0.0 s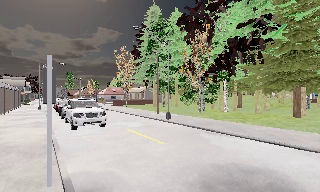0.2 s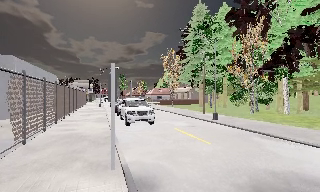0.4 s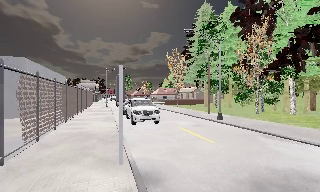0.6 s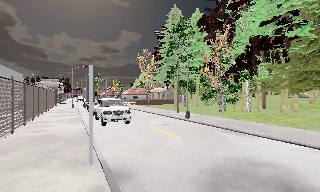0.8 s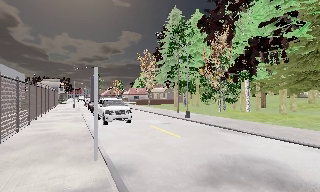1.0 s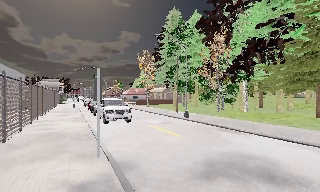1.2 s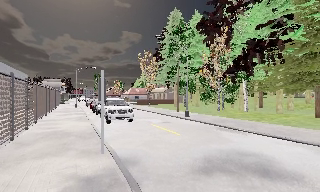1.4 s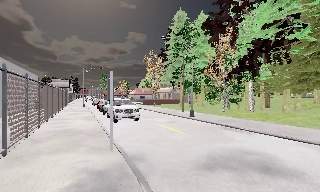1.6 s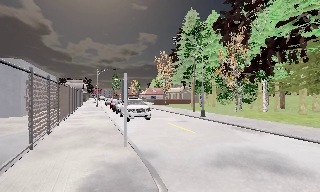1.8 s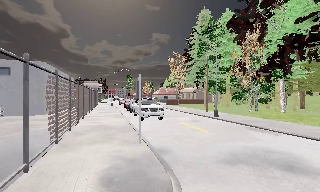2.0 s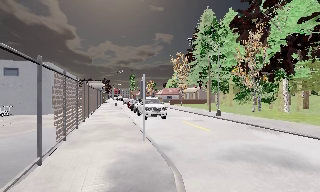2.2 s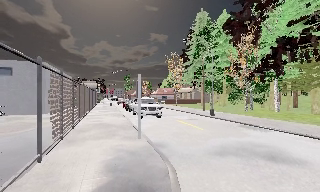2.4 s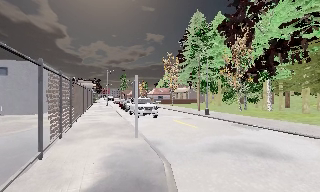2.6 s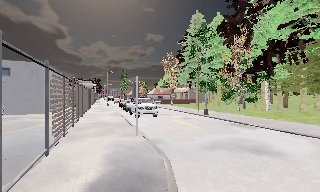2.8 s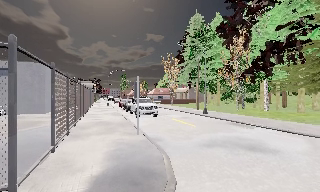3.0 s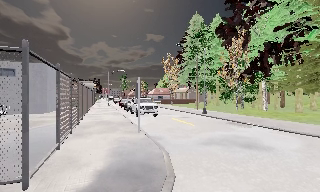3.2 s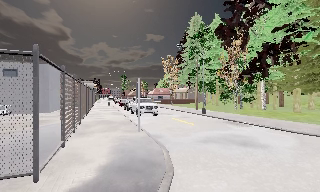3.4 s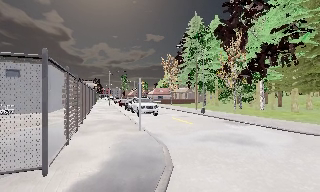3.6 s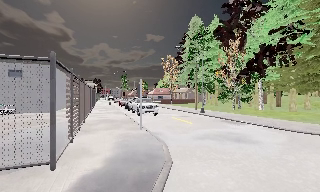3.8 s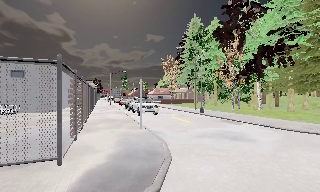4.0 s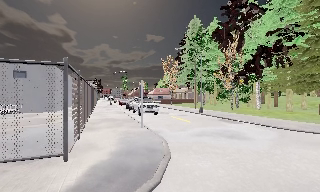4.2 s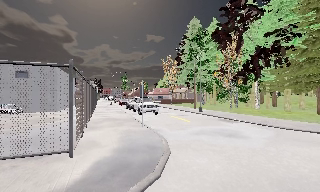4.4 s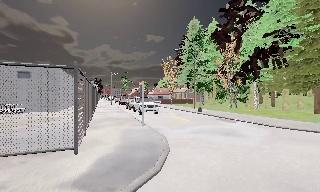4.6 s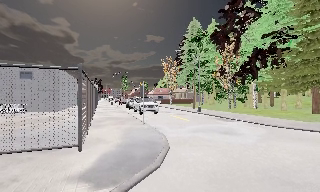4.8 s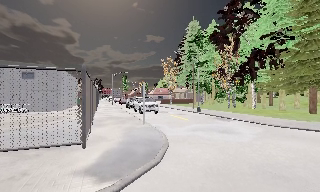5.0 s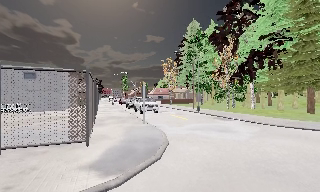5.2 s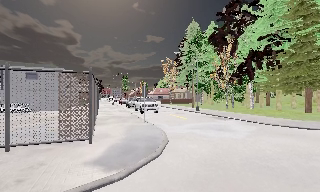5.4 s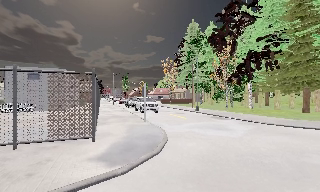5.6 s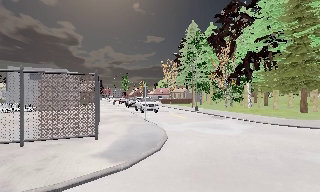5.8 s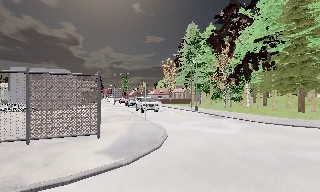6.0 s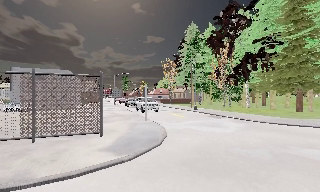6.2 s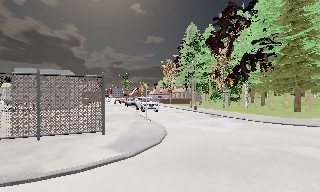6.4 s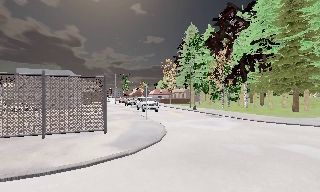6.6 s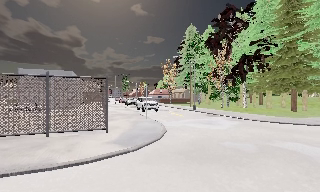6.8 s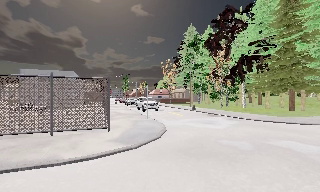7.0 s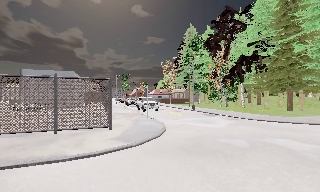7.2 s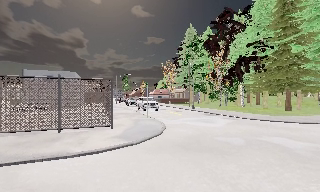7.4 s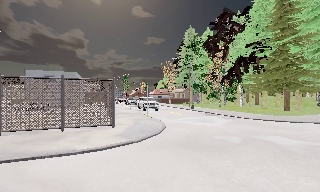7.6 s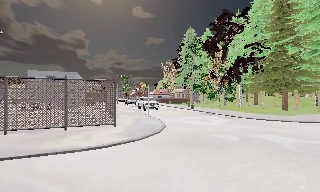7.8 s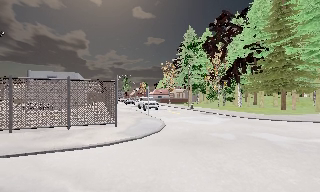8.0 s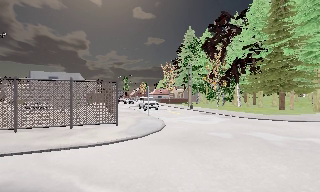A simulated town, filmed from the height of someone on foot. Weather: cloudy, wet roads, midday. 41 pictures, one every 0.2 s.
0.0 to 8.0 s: The camera swings to its left by about 15 degrees, and the scene slides to the right. It travels backward, about 12 m, so what stands in front gets smaller.
The film runs backward here.
